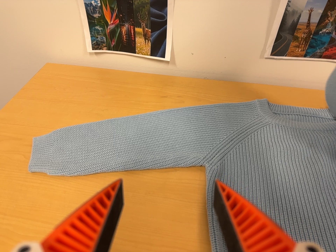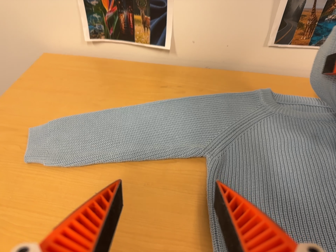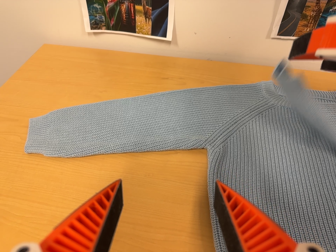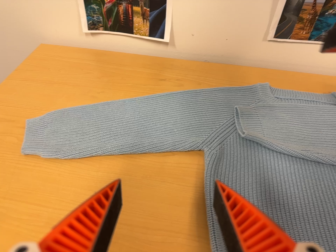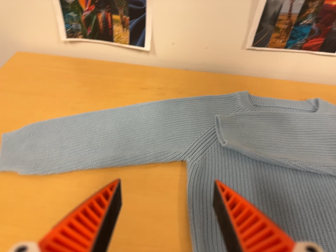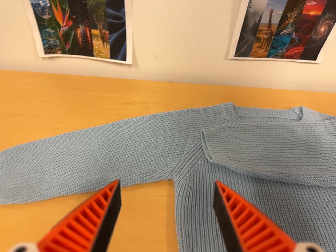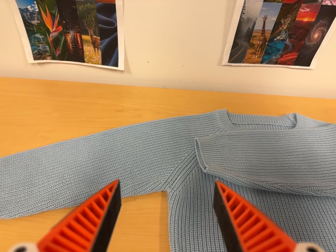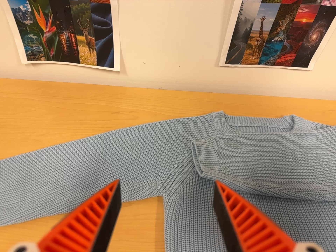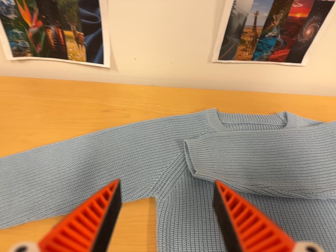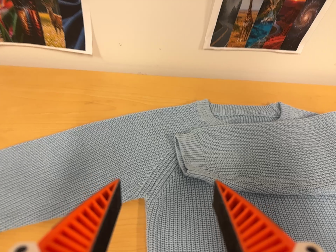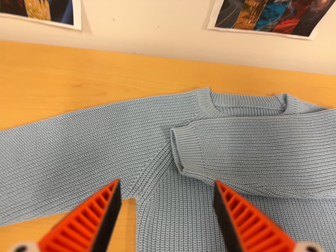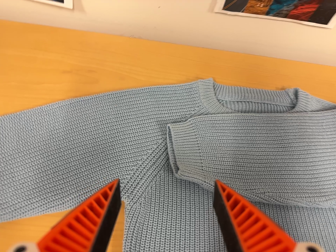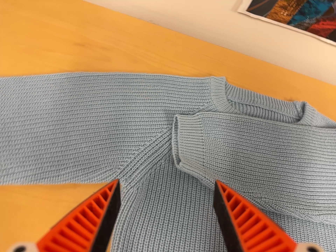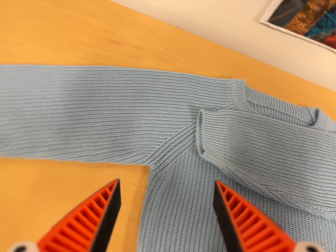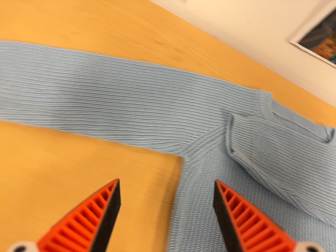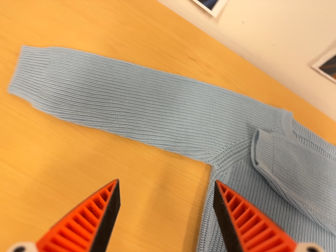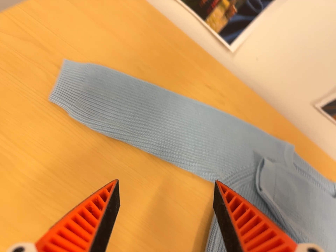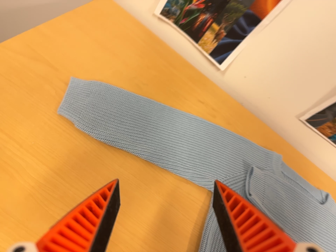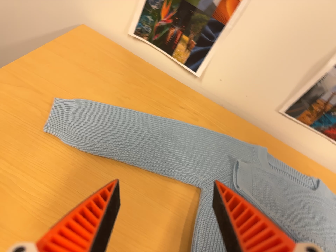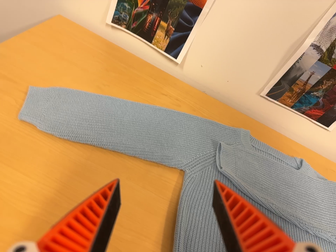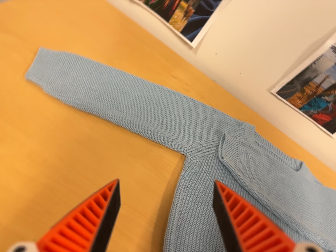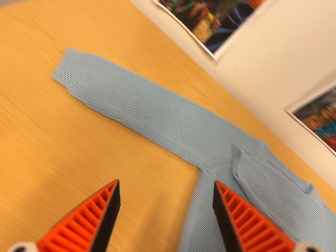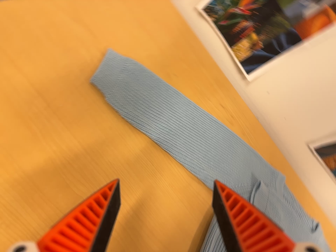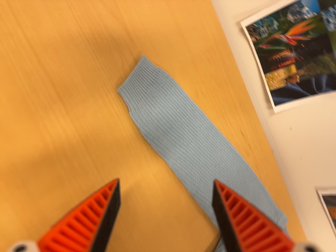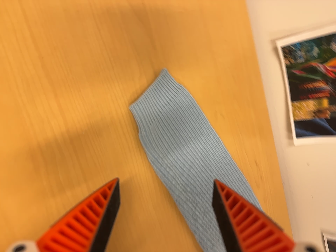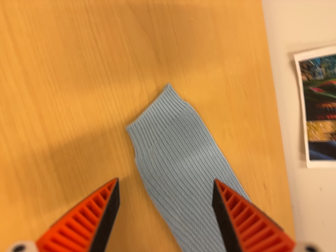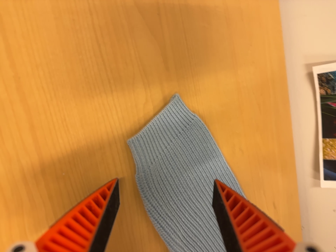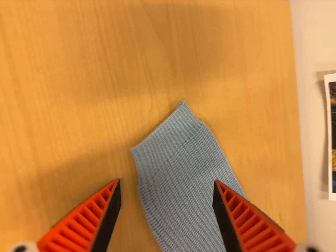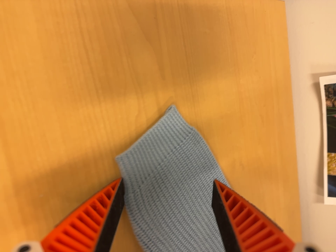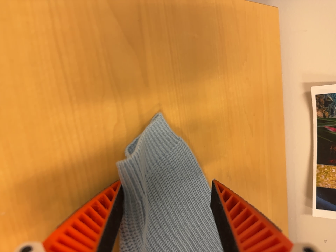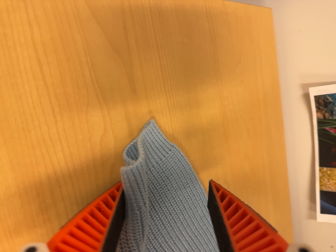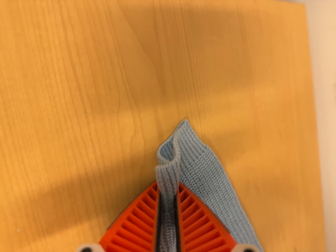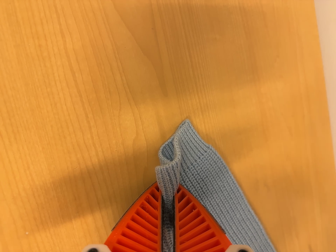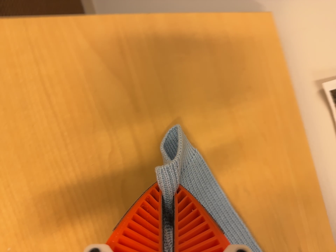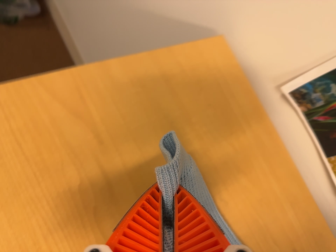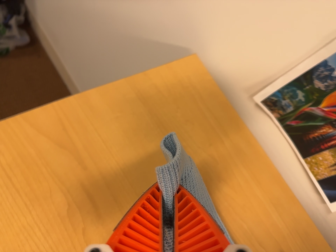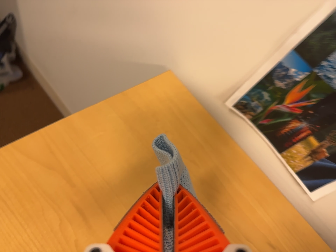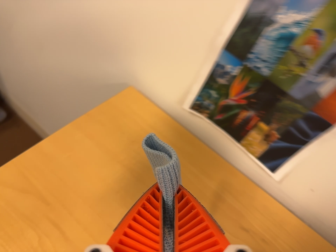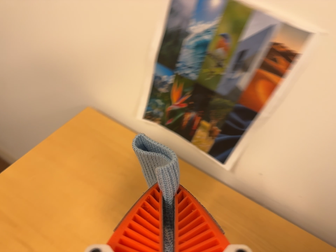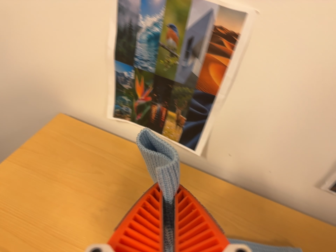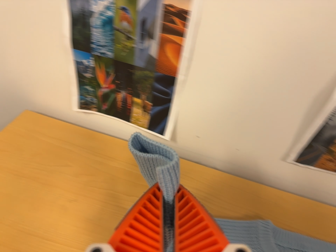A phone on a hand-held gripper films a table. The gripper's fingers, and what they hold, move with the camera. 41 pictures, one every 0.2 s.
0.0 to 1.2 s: The camera travels toward the top of its view, about 6 cm, so close, fixed things drift downward.
1.2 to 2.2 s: The camera travels forward and toward the top of its view, about 14 cm, so what stands in front looms larger. Its aim tips toward the bottom of its view by about 15 degrees.
2.2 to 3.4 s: The camera travels to its left and backward, about 26 cm, so close, fixed things drift to the right. Its aim tips toward the top of its view by about 15 degrees. It rolls about its line of sight by about 30 degrees, and the scene rotates clockwise.
3.4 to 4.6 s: The camera travels to its left and toward the top of its view, about 10 cm, so close, fixed things drift to the right. It rolls about its line of sight by about 25 degrees, and the scene rotates clockwise.
4.6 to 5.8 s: The camera travels forward and toward the top of its view, about 18 cm, so what stands in front looms larger. It rolls about its line of sight by about 20 degrees, and the scene rotates clockwise.
5.8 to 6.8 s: The camera pans to its left by about 10 degrees. It travels to its right, about 10 cm. Its aim tips toward the top of its view by about 15 degrees, and the scene shifts downward. It rolls about its line of sight by about 20 degrees, and the scene rotates counterclockwise.
6.8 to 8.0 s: The camera travels to its right and backward, about 32 cm, so close, fixed things drift to the left. Its aim tips toward the top of its view by about 15 degrees. It rolls about its line of sight by about 45 degrees, and the scene rotates counterclockwise.
The film runs forward here.
